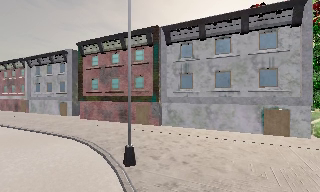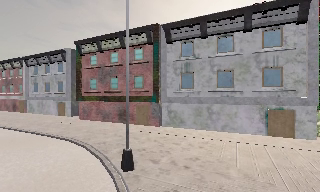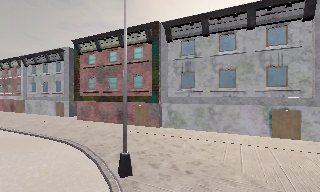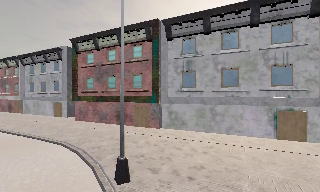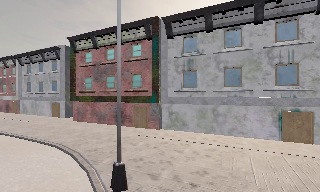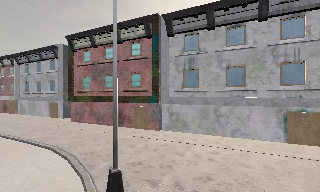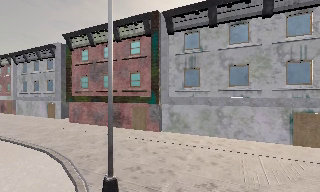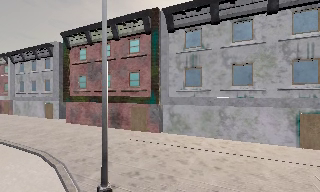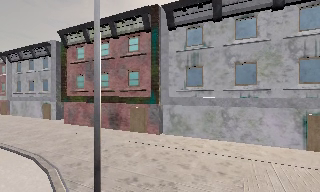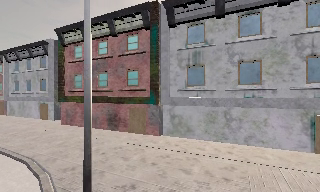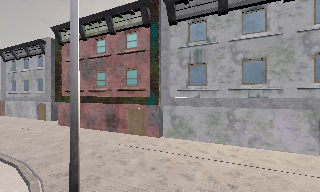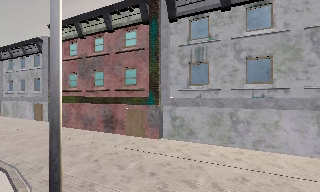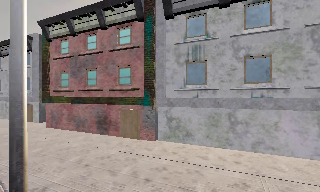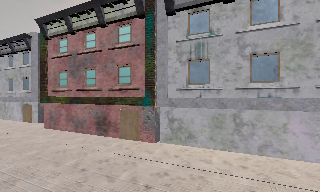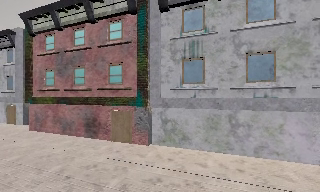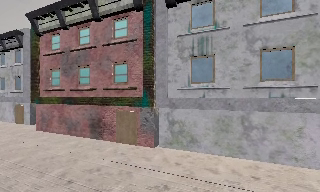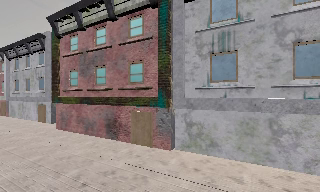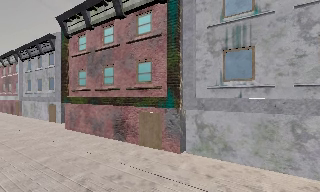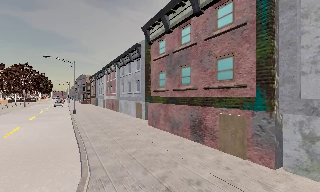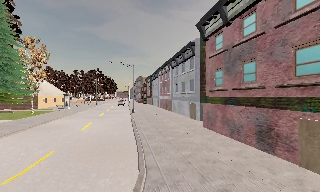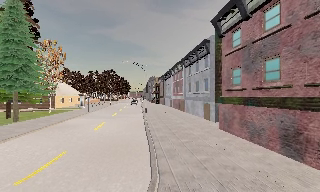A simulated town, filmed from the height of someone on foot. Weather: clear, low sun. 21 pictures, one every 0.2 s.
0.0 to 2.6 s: The camera travels forward, about 5 m, so what stands in front looms larger.
2.6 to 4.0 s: The scene slides to the right, as the camera pans about 60 degrees to its left. It travels forward, about 2.5 m.
The film runs forward here.
